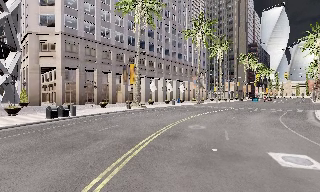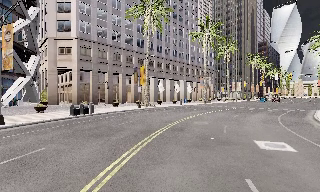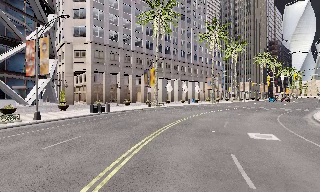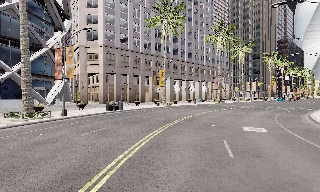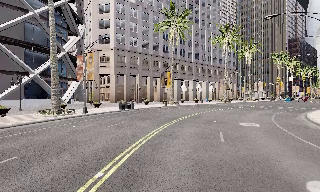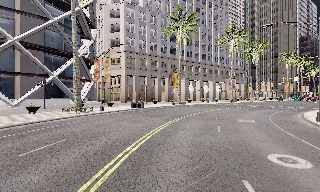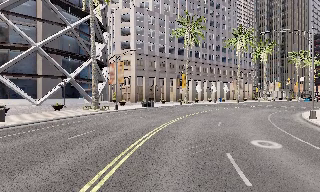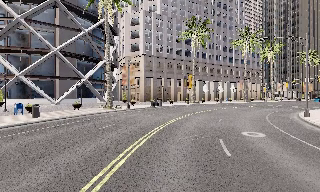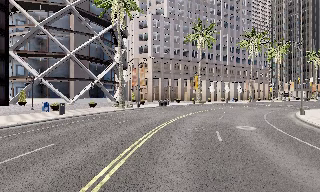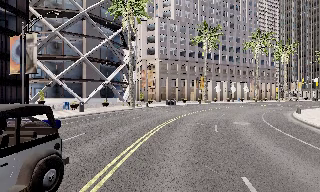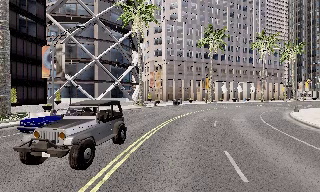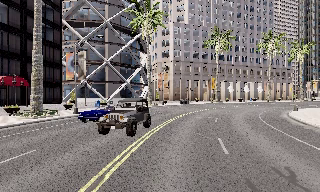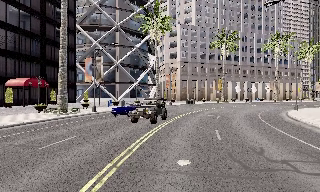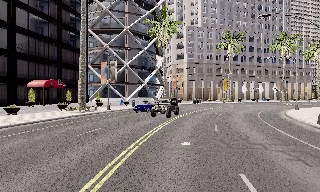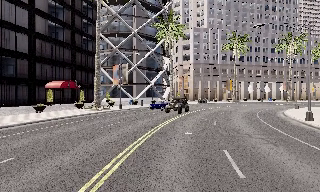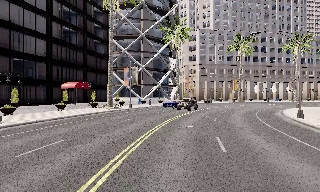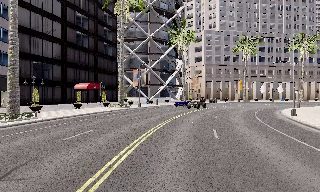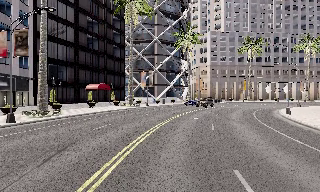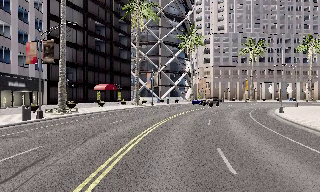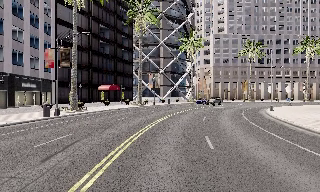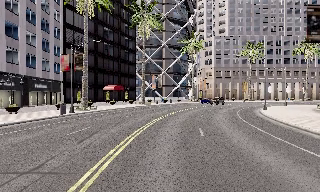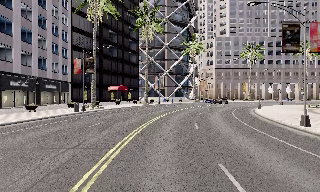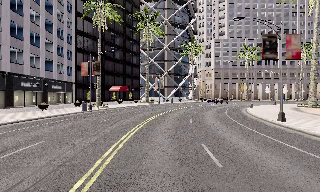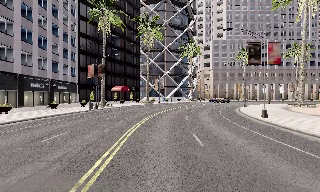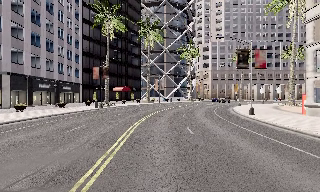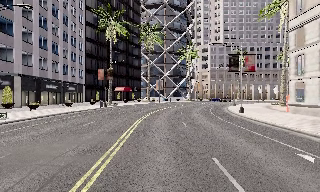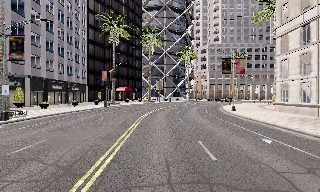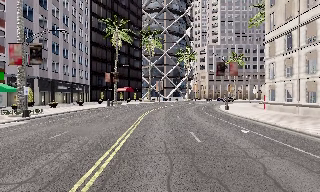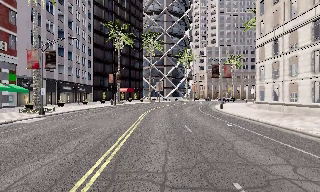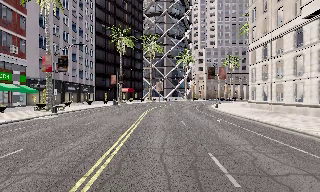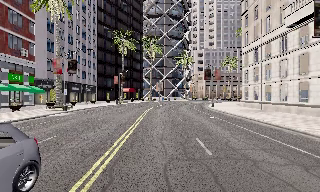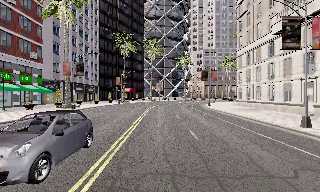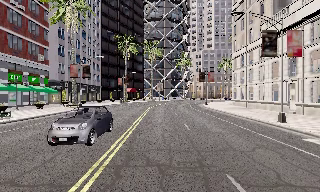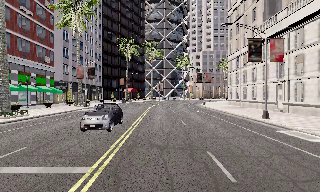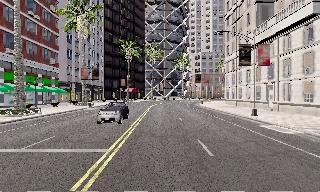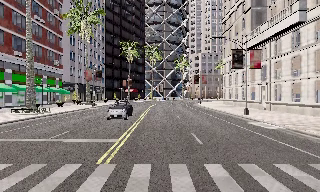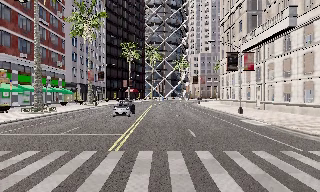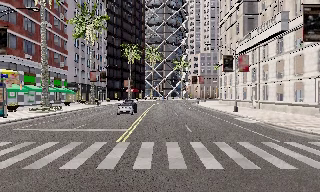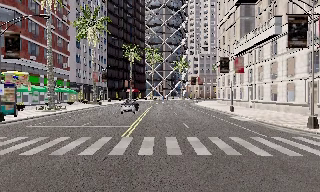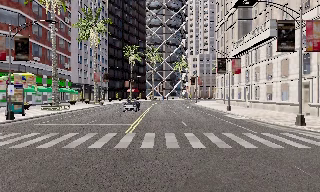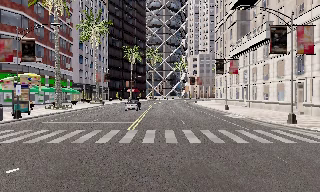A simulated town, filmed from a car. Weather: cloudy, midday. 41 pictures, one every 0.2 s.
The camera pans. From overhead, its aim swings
counterclockwise.
The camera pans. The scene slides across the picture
to the right.
0.0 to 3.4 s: The camera pans to its left, which is counterclockwise from overhead, by about 45 degrees. It travels backward, about 35 m.
3.4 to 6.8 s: The camera travels backward, about 30 m, so what stands in front gets smaller.
6.8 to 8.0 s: The camera travels backward, about 6 m, so what stands in front gets smaller. It loses speed.
The film runs backward here.
